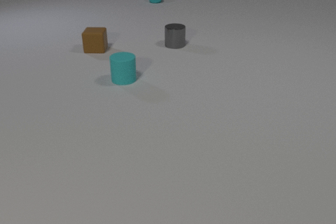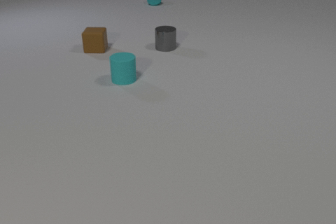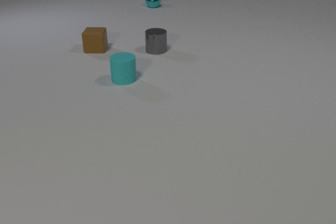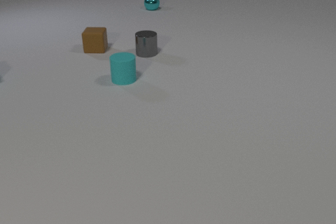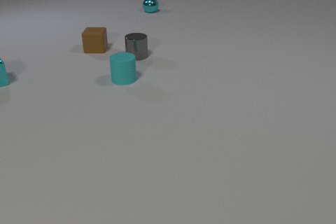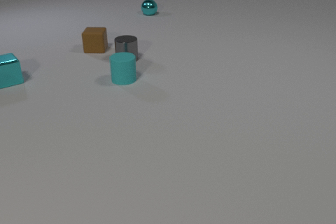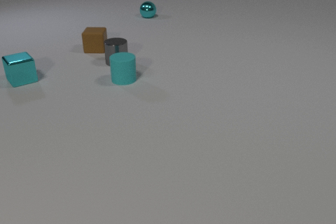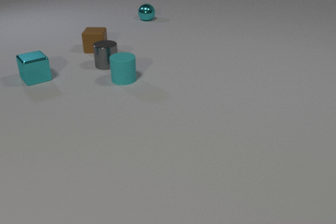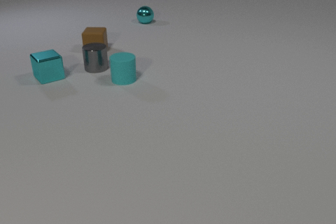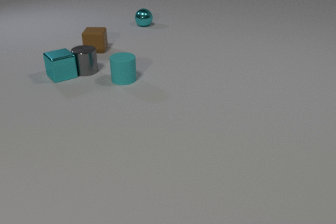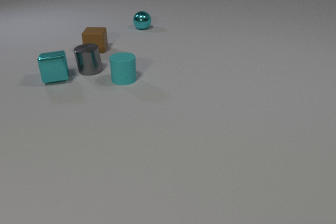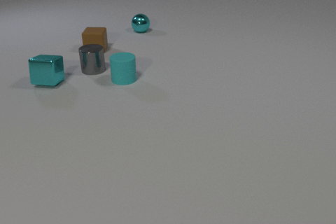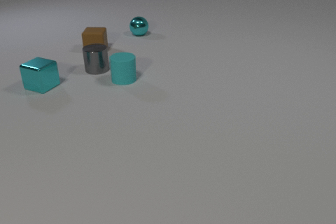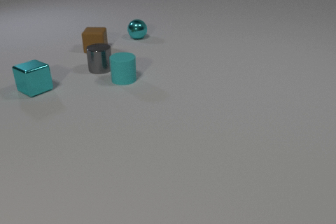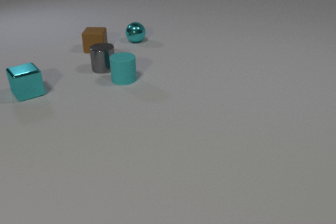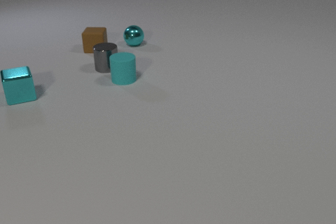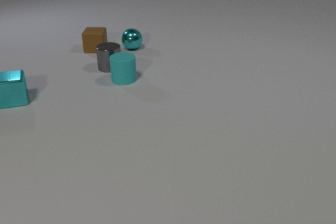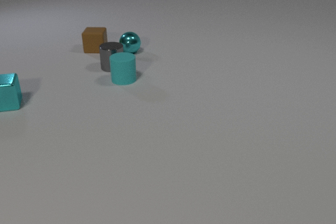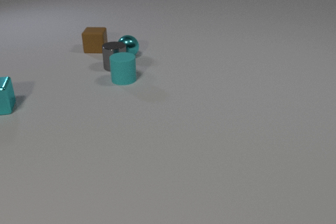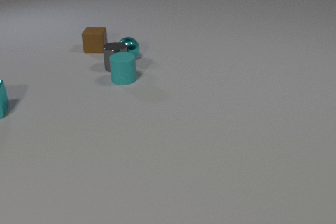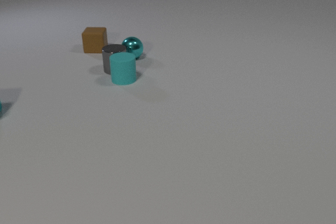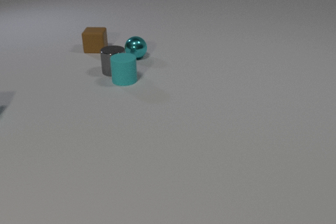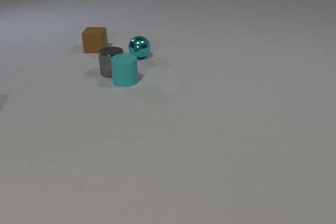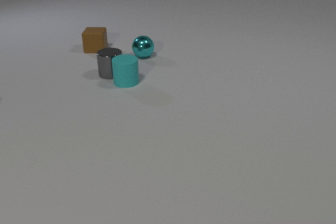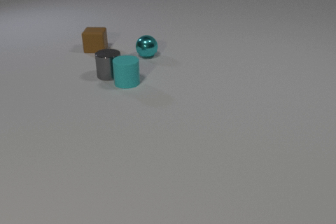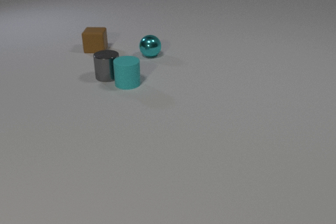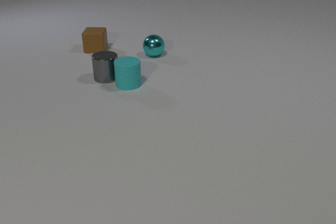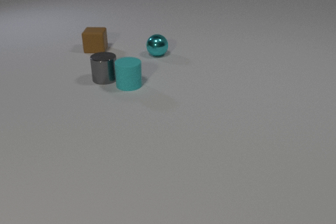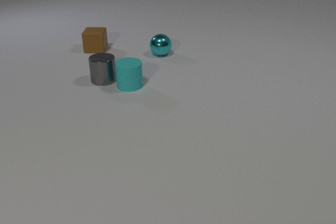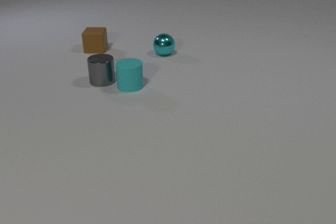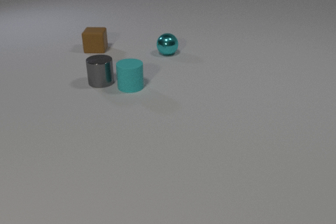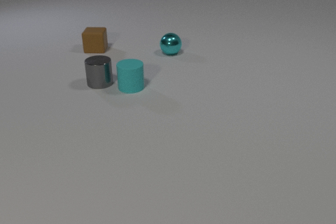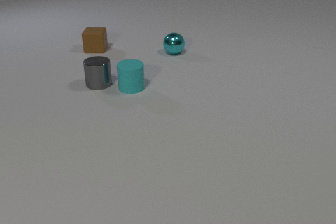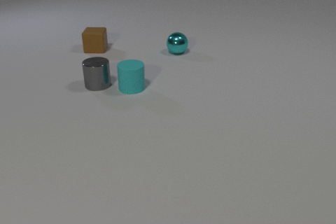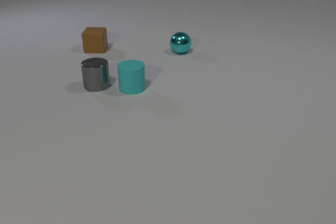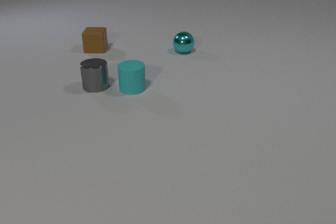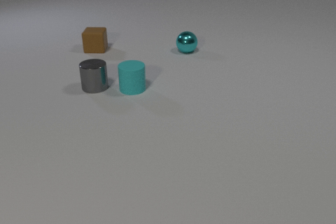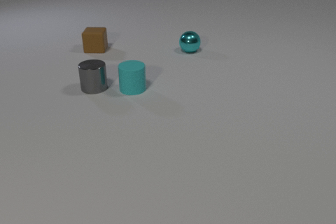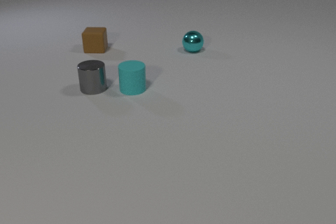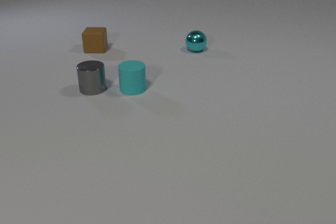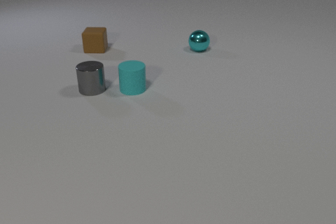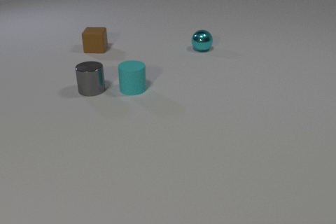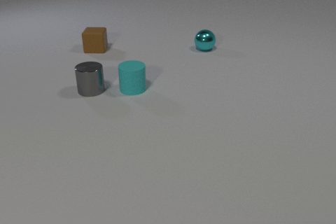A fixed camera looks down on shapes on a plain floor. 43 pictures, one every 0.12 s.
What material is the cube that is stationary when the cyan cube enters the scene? rubber.
Are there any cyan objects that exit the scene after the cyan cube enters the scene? yes.
Are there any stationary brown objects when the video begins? yes.
0.00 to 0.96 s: The cyan metal cube comes in at the left edge, slides to the right. The gray metal cylinder slides to the left and toward the camera. The cyan metal sphere rolls toward the camera.
0.96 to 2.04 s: The cyan metal cube slides toward the camera and to the left, spins clockwise seen from above by about 105 degrees, its near face sliding to the left. The gray metal cylinder slides to the right. The cyan metal sphere rolls toward the camera. The cyan metal cube and the gray metal cylinder collide.
2.04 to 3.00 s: The cyan metal cube slides to the left and toward the camera, leaves at the left edge. The gray metal cylinder slides toward the camera. The cyan metal sphere rolls to the right and toward the camera. The cyan rubber cylinder slides toward the camera. The gray metal cylinder and the cyan metal sphere collide. The gray metal cylinder and the cyan rubber cylinder collide.
3.00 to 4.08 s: The gray metal cylinder slides toward the camera and to the left. The cyan metal sphere rolls to the right. The cyan rubber cylinder slides toward the camera.
4.08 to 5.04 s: The gray metal cylinder slides toward the camera and to the left. The cyan metal sphere rolls to the right.
